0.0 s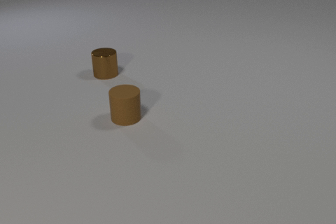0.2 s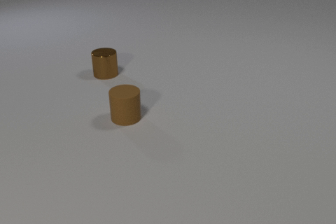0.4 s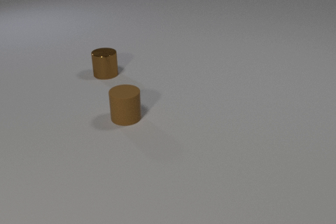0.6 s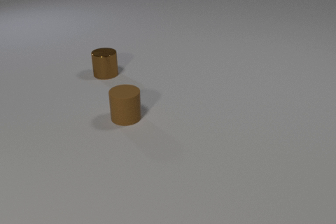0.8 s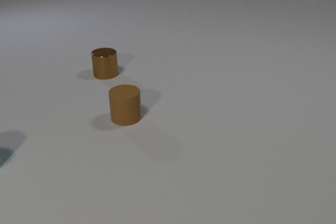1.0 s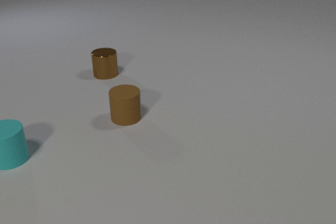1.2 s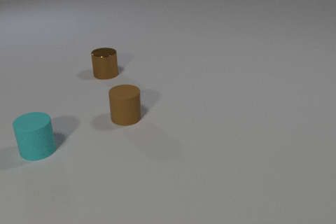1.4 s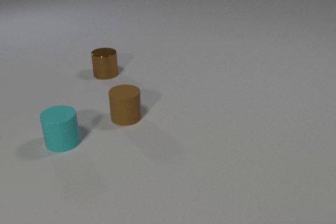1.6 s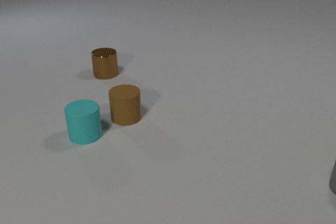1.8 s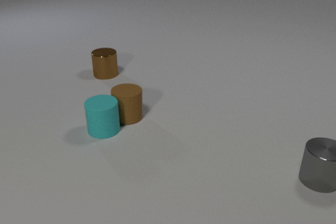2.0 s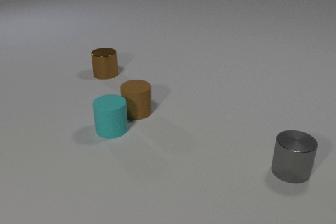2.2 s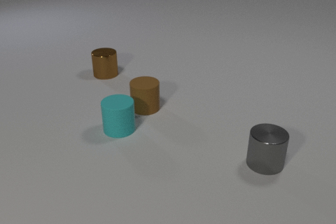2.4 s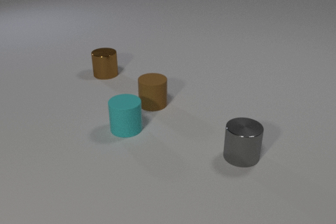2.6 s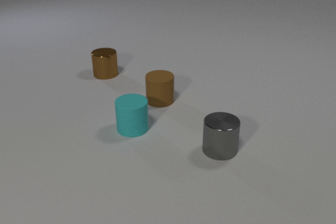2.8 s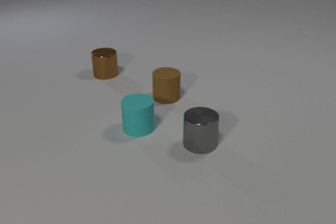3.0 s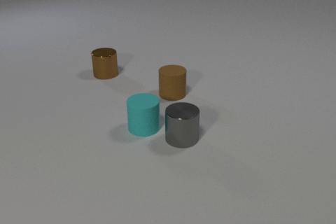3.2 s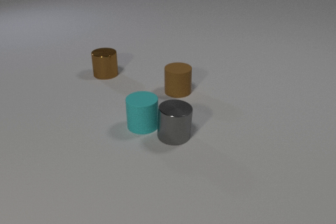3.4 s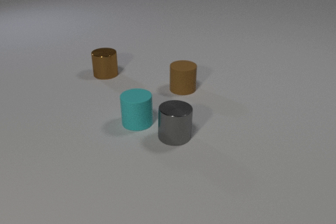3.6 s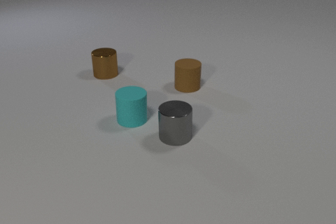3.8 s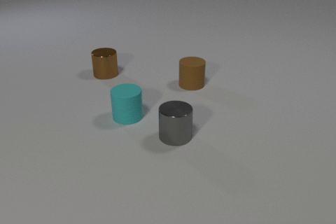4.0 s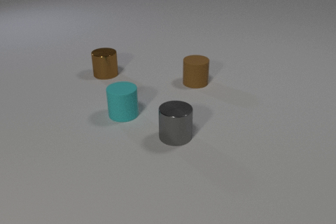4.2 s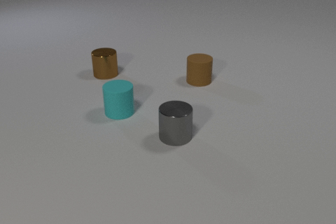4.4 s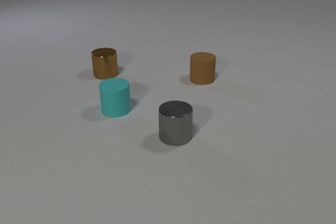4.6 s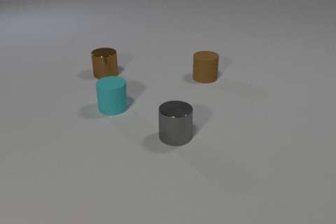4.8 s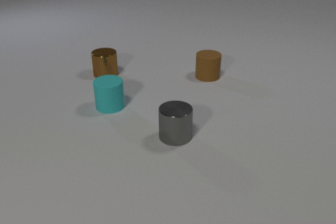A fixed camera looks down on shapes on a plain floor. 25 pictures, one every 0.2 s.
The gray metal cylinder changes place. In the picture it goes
to the left.
0.0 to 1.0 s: The cyan rubber cylinder comes in at the left edge, slides to the right.
1.0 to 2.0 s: The cyan rubber cylinder slides to the right. The brown rubber cylinder slides to the right and away from the camera. The gray metal cylinder comes in at the right edge, slides to the left. The cyan rubber cylinder and the brown rubber cylinder collide.
2.0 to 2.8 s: The cyan rubber cylinder slides to the right. The brown rubber cylinder slides away from the camera and to the right. The gray metal cylinder slides to the left.
2.8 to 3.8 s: The cyan rubber cylinder slides away from the camera and to the left. The brown rubber cylinder slides away from the camera and to the right. The gray metal cylinder slides to the left and away from the camera. The cyan rubber cylinder and the gray metal cylinder collide.
3.8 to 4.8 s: The cyan rubber cylinder slides away from the camera and to the left. The brown rubber cylinder slides away from the camera and to the right.
What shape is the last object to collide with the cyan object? cylinder.
What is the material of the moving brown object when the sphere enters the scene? rubber.
What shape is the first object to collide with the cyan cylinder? cylinder.
